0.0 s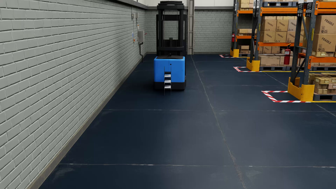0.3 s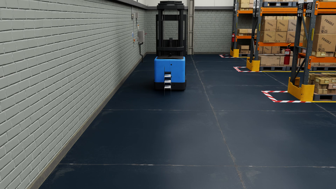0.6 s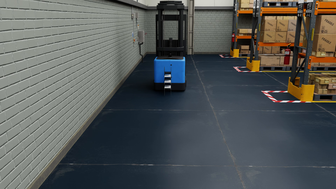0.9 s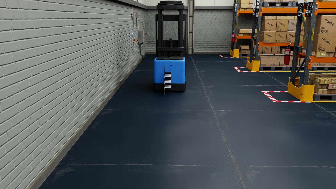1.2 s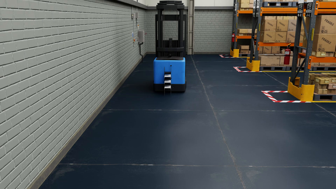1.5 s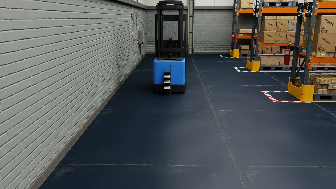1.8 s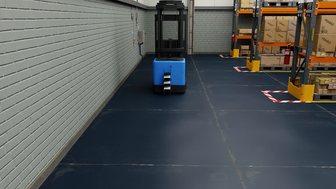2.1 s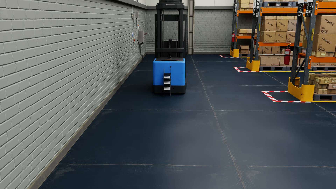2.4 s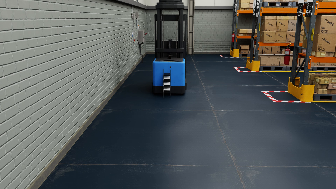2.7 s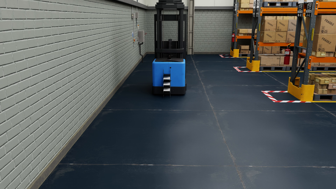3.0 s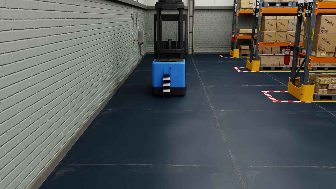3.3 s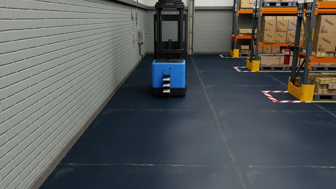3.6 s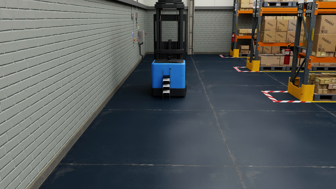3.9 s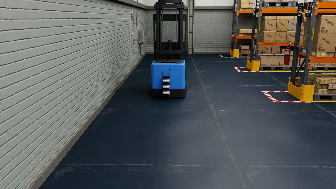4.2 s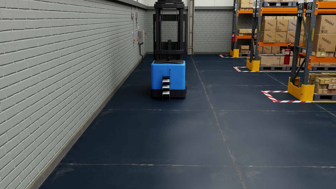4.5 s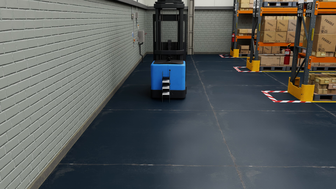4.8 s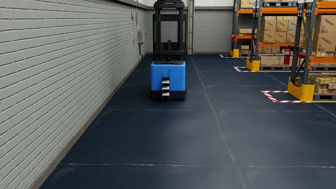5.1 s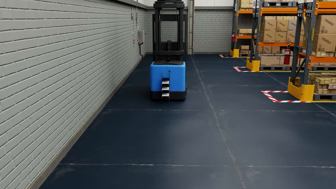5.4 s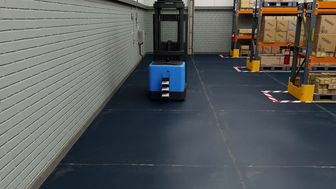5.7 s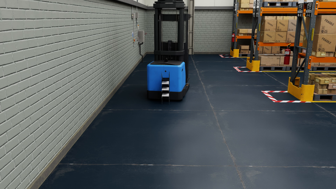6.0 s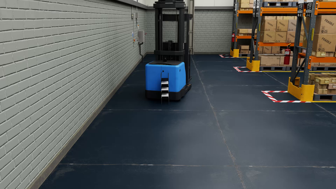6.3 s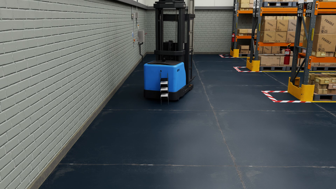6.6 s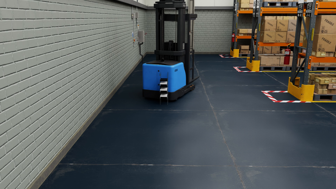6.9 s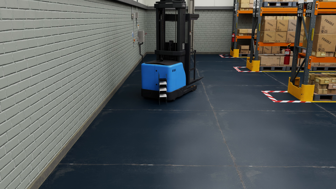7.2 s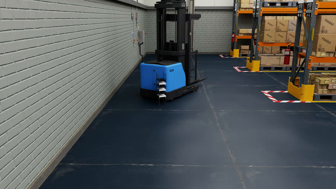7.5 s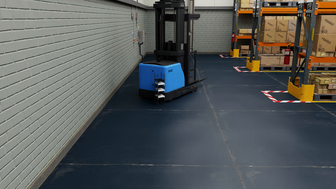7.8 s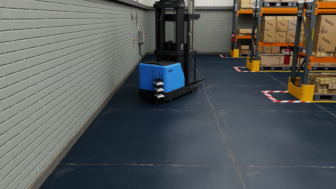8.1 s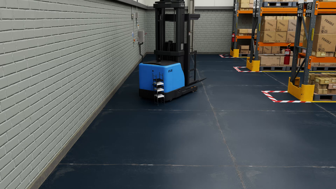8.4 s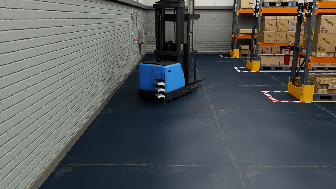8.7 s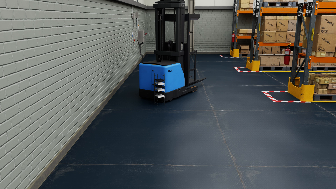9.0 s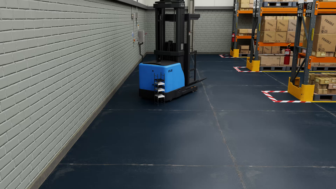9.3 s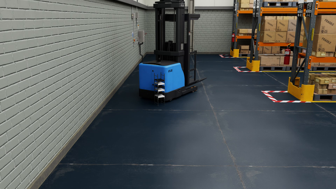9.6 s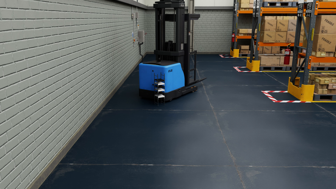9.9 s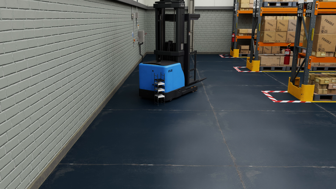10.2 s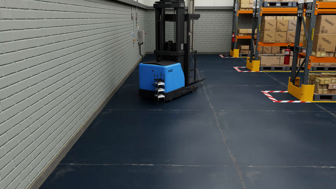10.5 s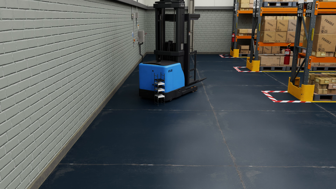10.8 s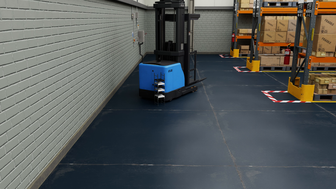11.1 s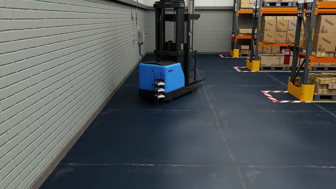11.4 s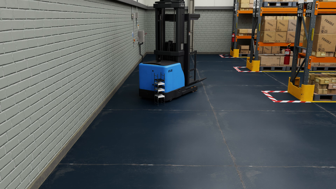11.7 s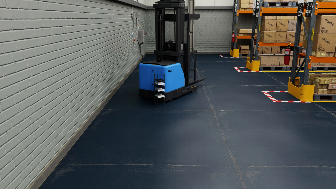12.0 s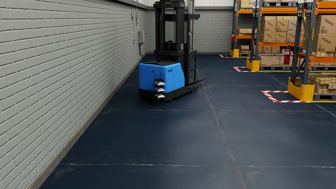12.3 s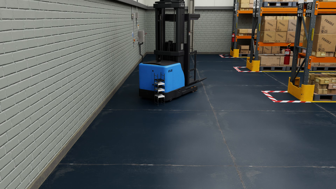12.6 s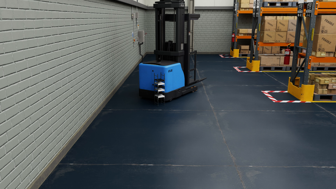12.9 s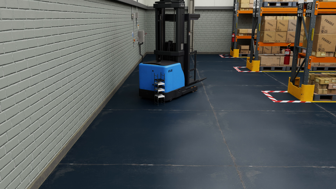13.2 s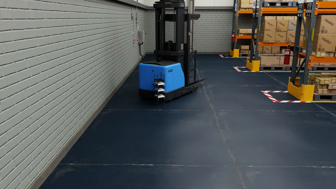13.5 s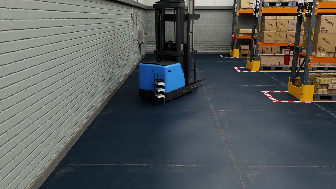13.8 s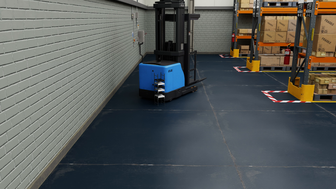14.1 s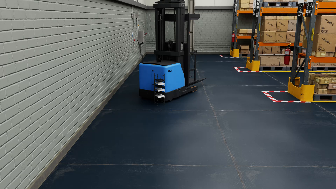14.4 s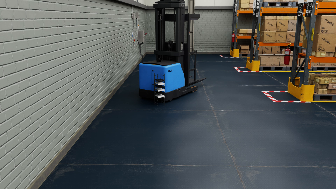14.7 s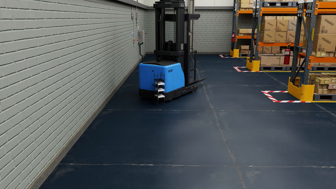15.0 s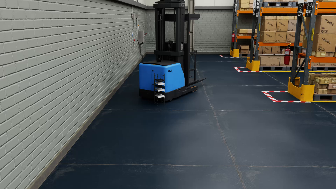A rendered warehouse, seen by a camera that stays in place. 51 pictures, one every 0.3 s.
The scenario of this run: A forklift runs into an object in its way.
